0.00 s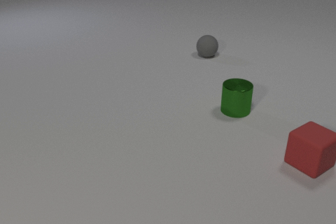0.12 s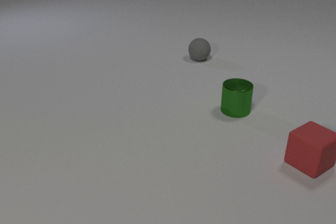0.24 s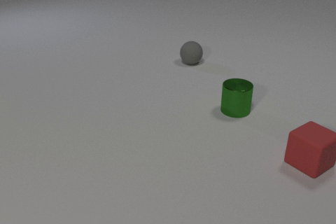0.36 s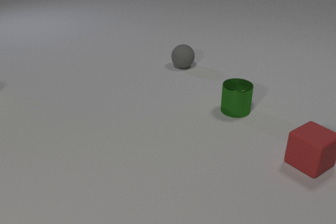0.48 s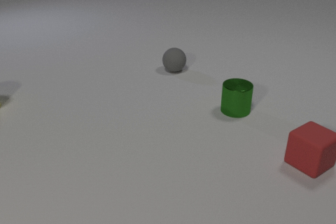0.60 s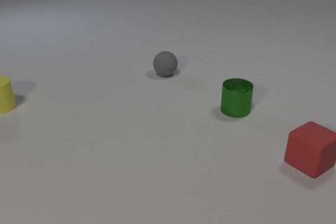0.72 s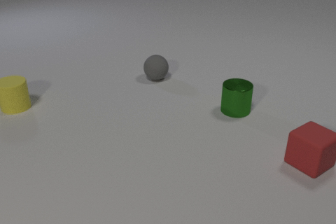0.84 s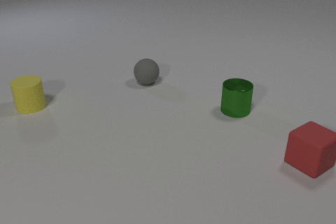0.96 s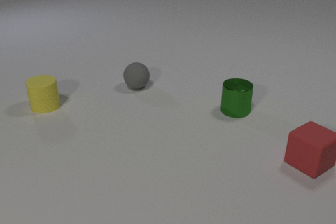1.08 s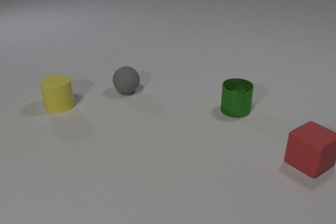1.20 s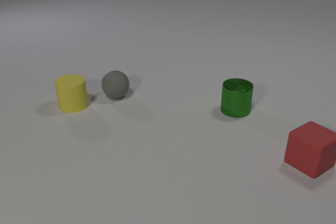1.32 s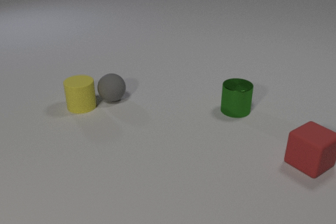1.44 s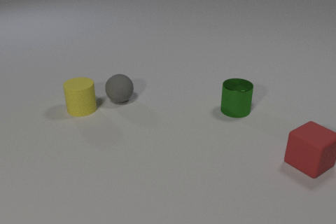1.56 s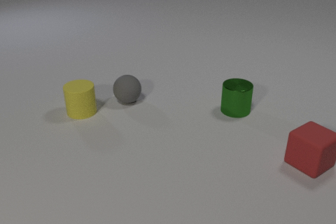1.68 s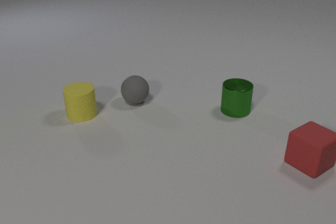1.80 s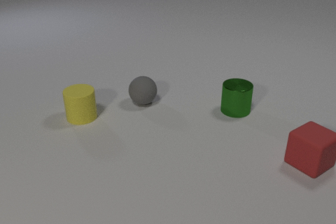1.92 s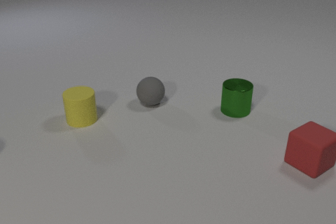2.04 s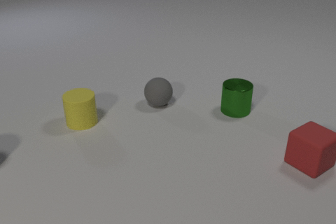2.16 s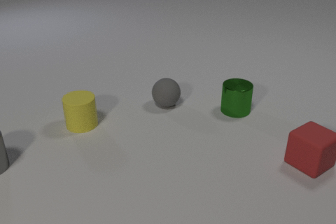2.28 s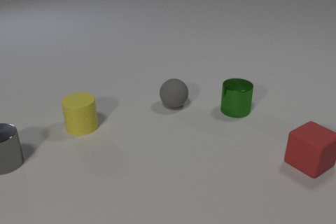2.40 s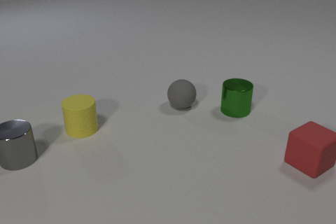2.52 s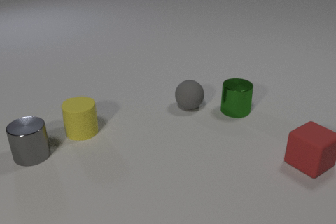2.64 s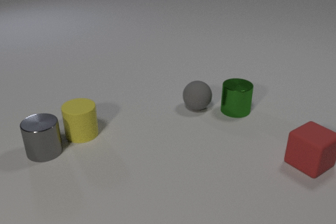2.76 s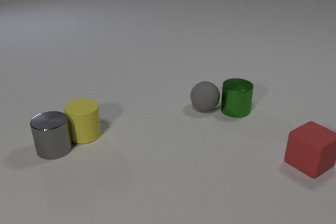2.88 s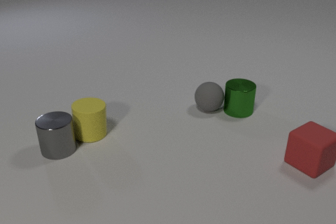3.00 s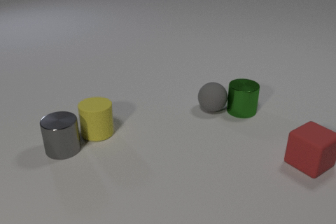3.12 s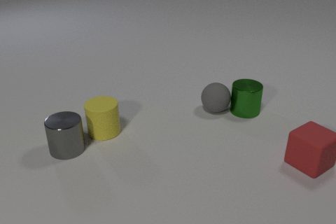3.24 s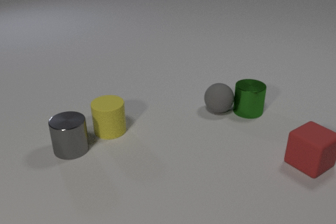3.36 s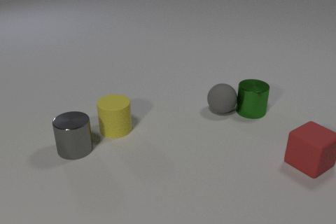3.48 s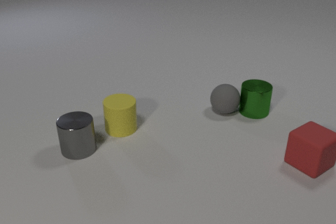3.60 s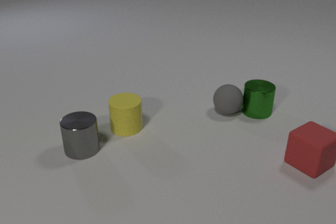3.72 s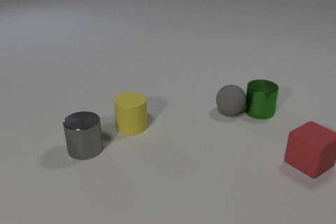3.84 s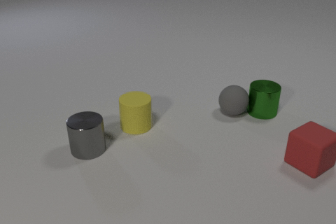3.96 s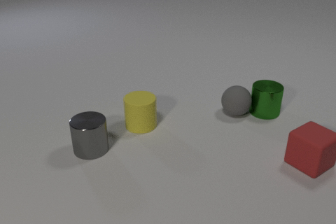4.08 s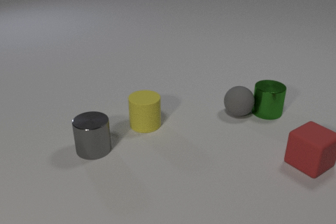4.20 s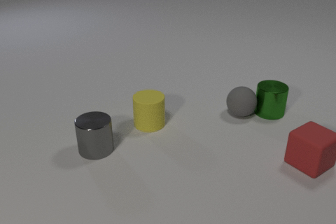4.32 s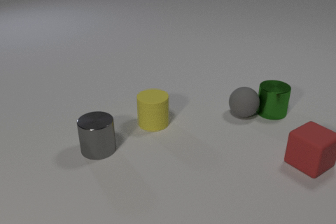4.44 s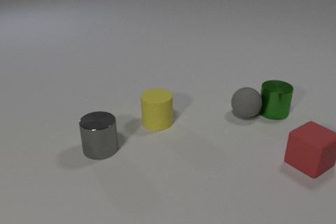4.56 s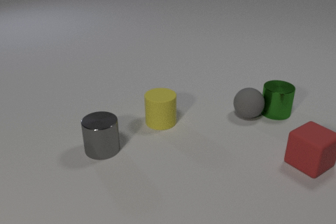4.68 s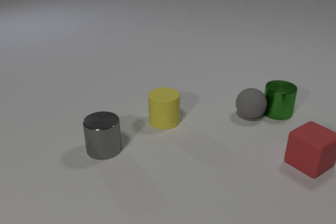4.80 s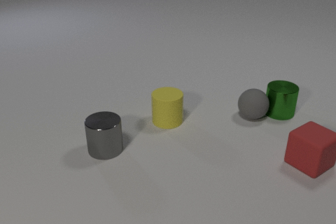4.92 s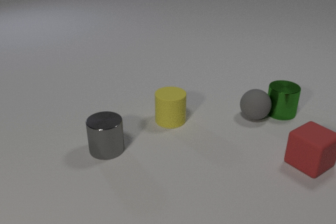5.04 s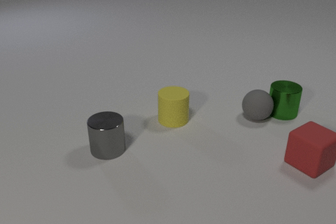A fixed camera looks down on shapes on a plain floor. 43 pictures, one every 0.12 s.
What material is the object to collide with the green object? rubber.
What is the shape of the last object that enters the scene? cylinder.
Are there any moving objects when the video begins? yes.
0.00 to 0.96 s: The yellow rubber cylinder comes in at the left edge, slides to the right. The gray rubber sphere rolls toward the camera and to the left.
0.96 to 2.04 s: The yellow rubber cylinder slides toward the camera and to the right. The gray rubber sphere rolls toward the camera and to the right. The yellow rubber cylinder and the gray rubber sphere collide.
2.04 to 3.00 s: The yellow rubber cylinder slides toward the camera and to the right. The gray rubber sphere rolls to the right. The green metal cylinder slides to the right. The gray metal cylinder comes in at the left edge, slides to the right. The yellow rubber cylinder and the gray metal cylinder collide. The gray rubber sphere and the green metal cylinder collide.
3.00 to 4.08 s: The yellow rubber cylinder slides to the right. The gray rubber sphere rolls to the right. The green metal cylinder slides to the right. The gray metal cylinder slides to the right.
4.08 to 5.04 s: The yellow rubber cylinder slides to the right. The gray rubber sphere rolls to the right. The green metal cylinder slides to the right. The gray metal cylinder slides to the right.
